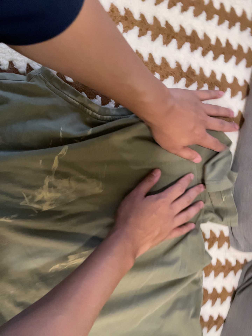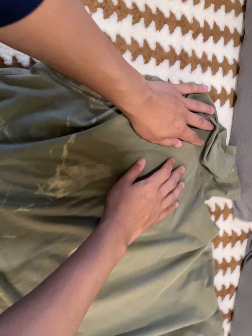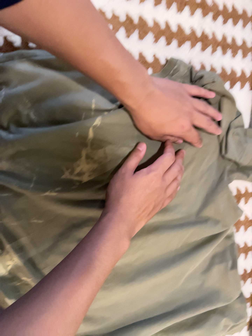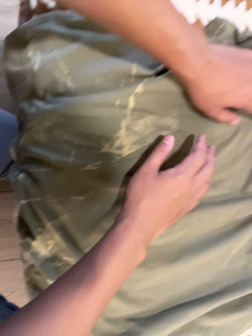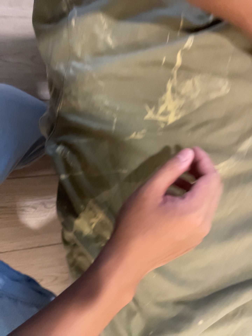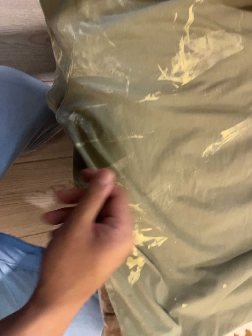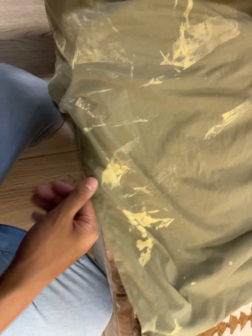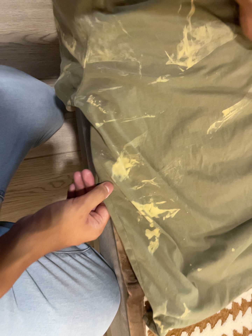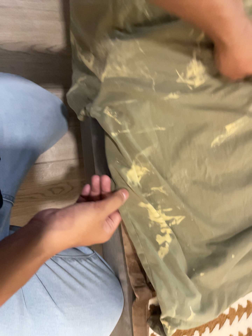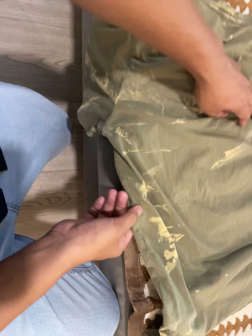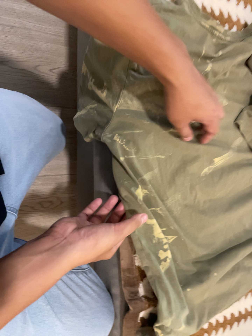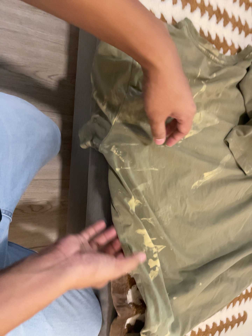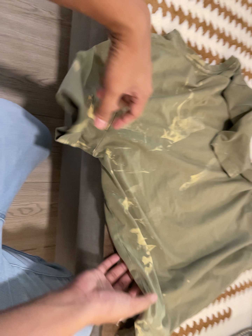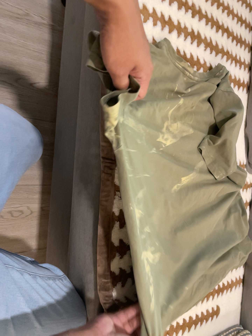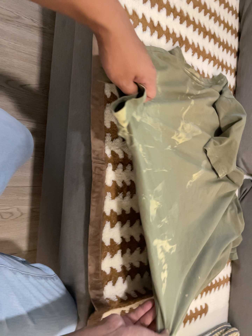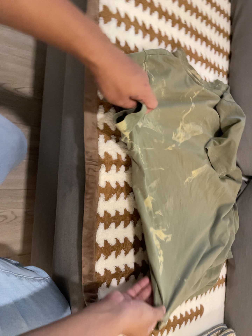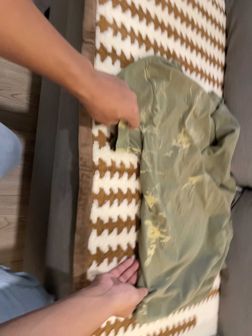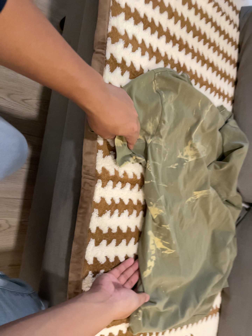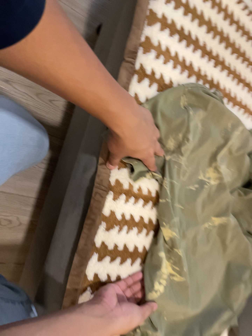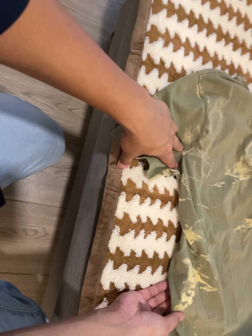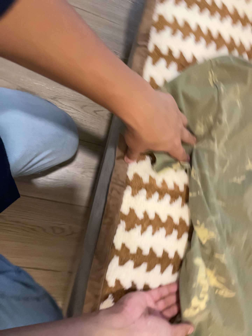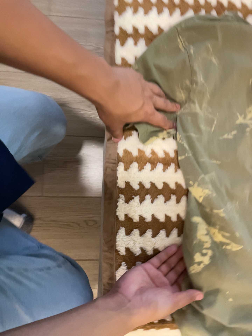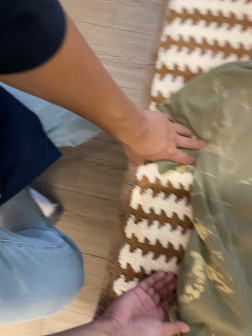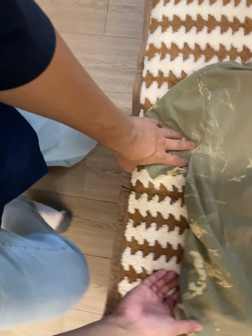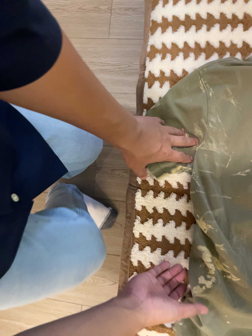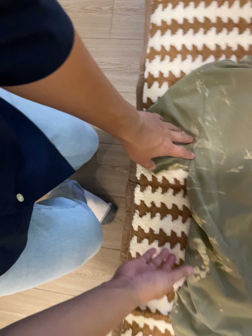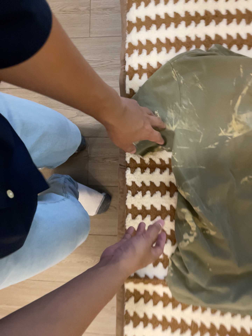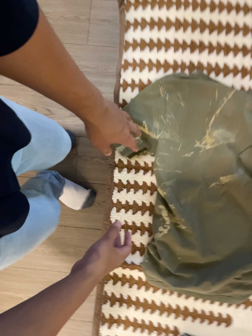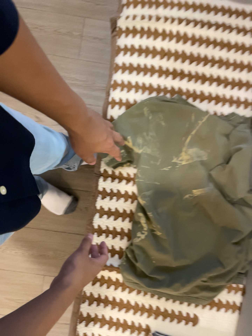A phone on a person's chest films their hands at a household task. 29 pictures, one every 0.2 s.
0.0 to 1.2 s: The camera travels to its left and toward the bottom of its view, about 28 cm, so close, fixed things drift to the right. It rolls about its line of sight by about 15 degrees, and the scene rotates counterclockwise.
1.2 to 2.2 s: The camera pans to its right by about 15 degrees. It travels to its left and backward, about 16 cm. Its aim tips toward the top of its view by about 10 degrees, and the scene shifts downward. It rolls about its line of sight by about 10 degrees, and the scene rotates clockwise.
2.2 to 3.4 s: The camera travels backward, about 5 cm, so what stands in front gets smaller.
3.4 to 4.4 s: The camera pans to its left by about 45 degrees. It travels to its right, about 26 cm.
4.4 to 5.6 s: The camera travels backward, about 30 cm, so what stands in front gets smaller.
The film runs backward here.
